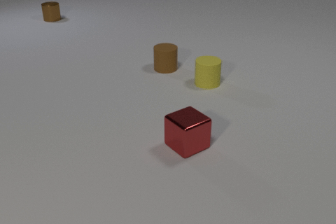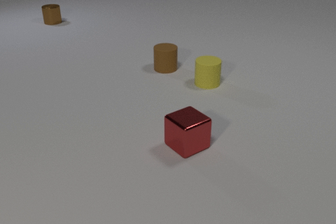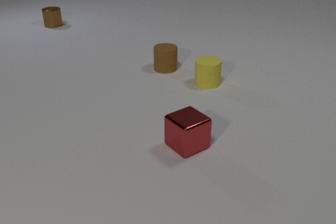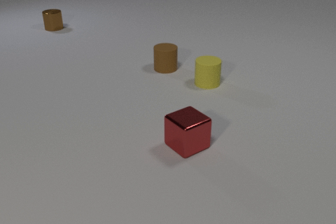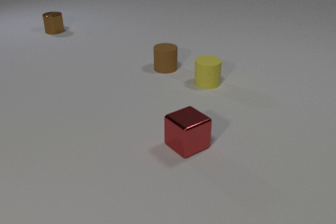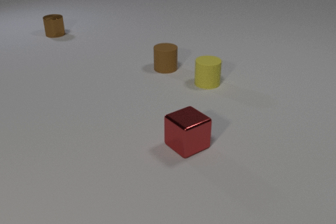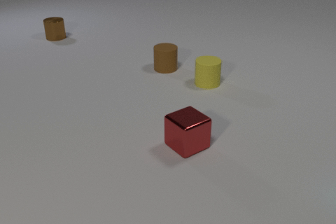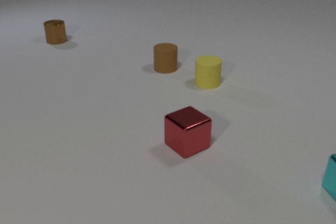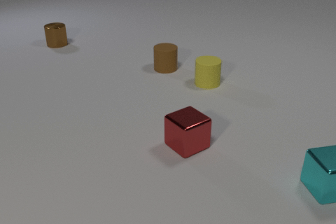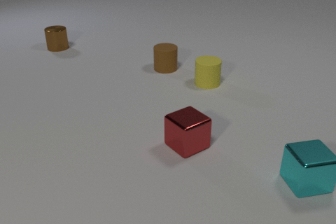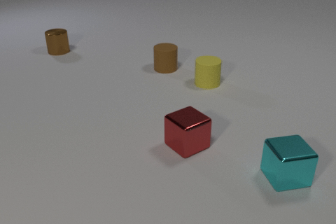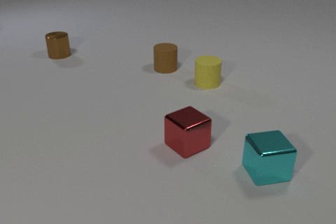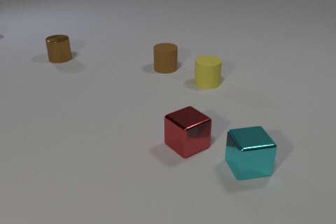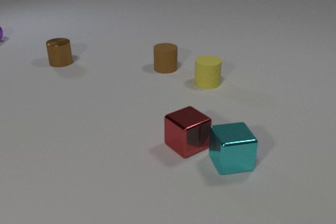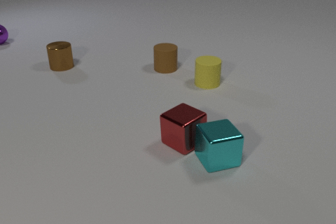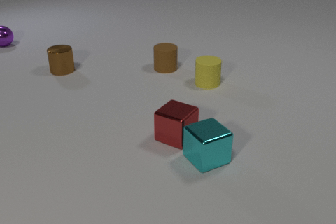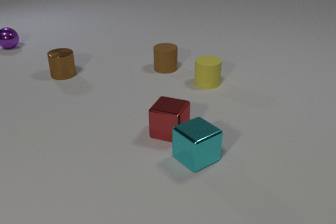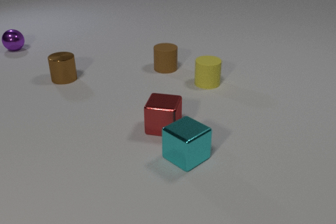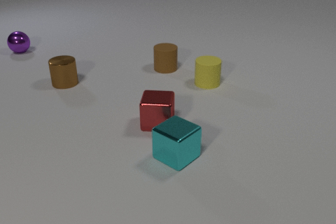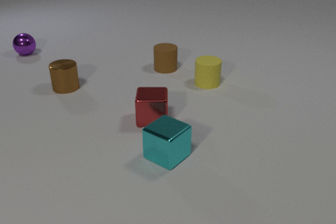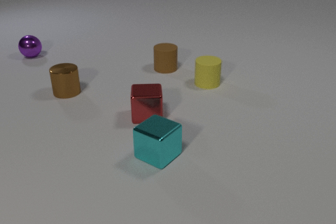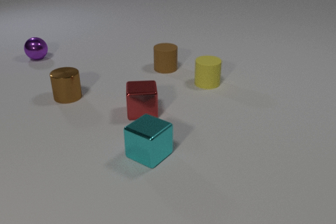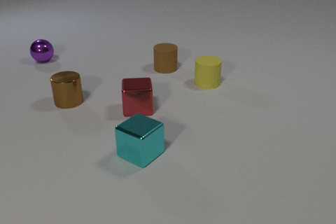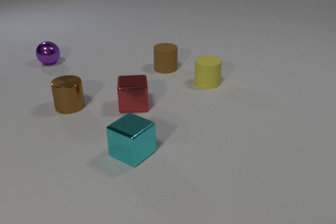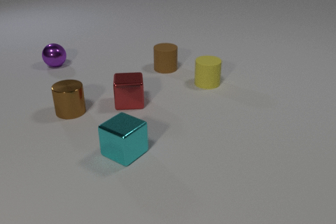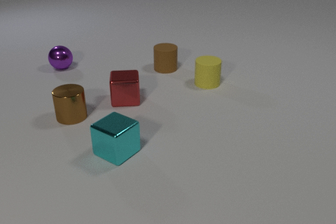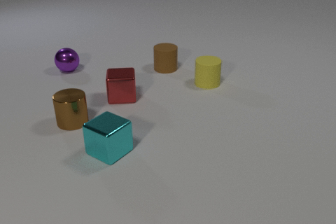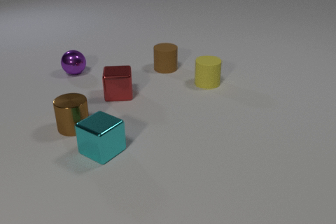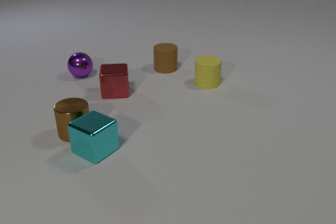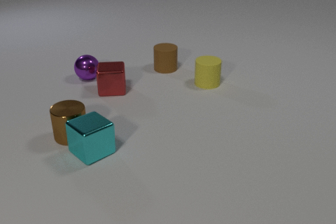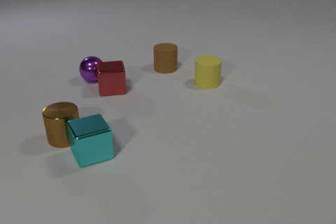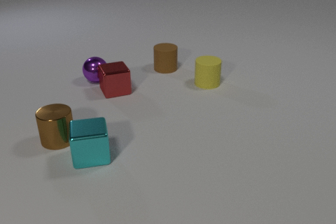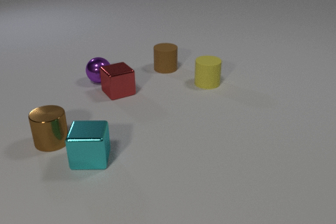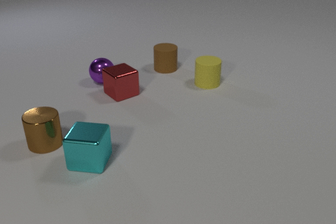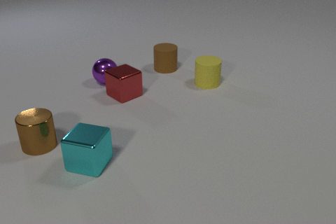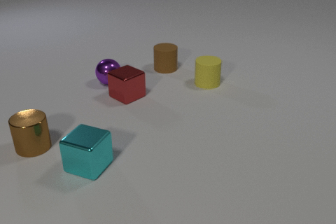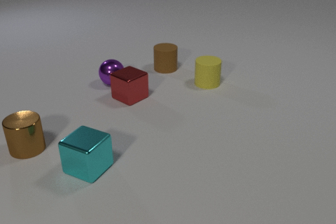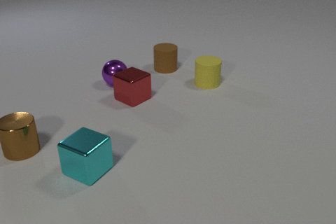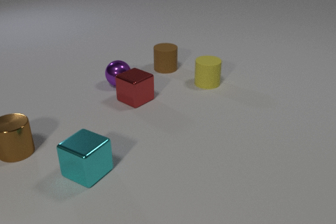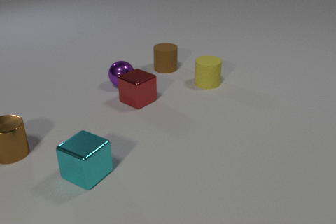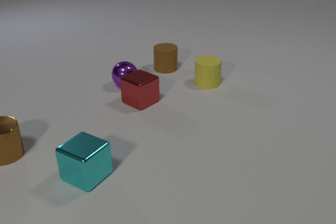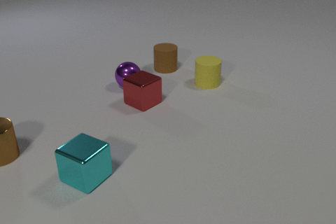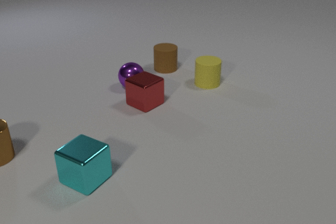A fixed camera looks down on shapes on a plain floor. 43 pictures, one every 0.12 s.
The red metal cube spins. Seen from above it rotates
counterclockwise.
The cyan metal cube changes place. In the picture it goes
to the left.
0.00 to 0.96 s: The cyan metal cube comes in at the right edge, slides to the left. The brown metal cylinder slides toward the camera.
0.96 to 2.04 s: The cyan metal cube slides to the left, spins so that its near face slides to the right, counterclockwise seen from above. The red metal cube slides away from the camera and to the left, spins counterclockwise seen from above by about 45 degrees, its near face sliding to the right. The purple metal sphere comes in at the left edge, rolls toward the camera and to the right. The brown metal cylinder slides toward the camera. The cyan metal cube and the red metal cube collide.
2.04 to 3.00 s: The cyan metal cube slides to the left. The red metal cube slides away from the camera and to the left. The purple metal sphere rolls toward the camera and to the right. The brown metal cylinder slides toward the camera.
3.00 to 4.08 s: The cyan metal cube slides to the left and toward the camera, spins clockwise seen from above by about 75 degrees, its near face sliding to the left. The red metal cube slides away from the camera, spins so that its near face slides to the right, counterclockwise seen from above. The purple metal sphere rolls toward the camera and to the right. The brown metal cylinder slides toward the camera and to the left. The cyan metal cube and the brown metal cylinder collide. The red metal cube and the purple metal sphere collide.
4.08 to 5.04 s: The cyan metal cube slides toward the camera. The red metal cube slides to the right and toward the camera. The purple metal sphere rolls to the right and toward the camera. The brown metal cylinder slides to the left.
Are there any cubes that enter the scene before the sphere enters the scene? yes.
How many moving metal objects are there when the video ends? 4.
What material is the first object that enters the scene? metal.
